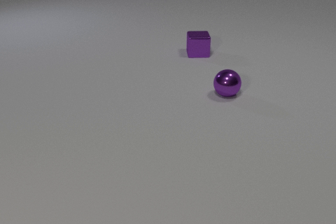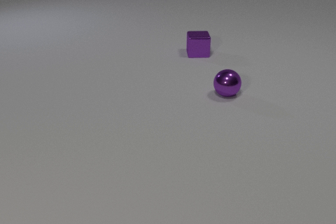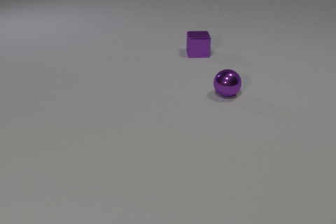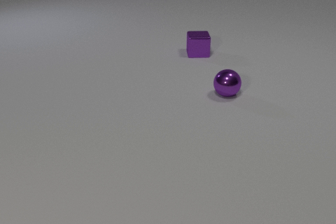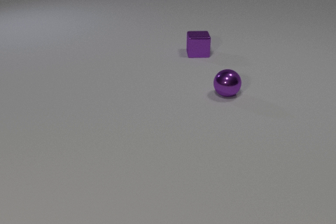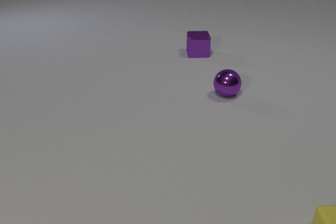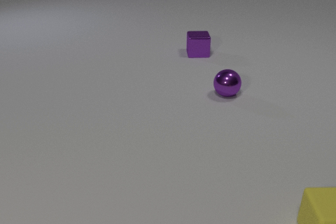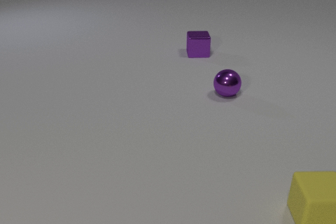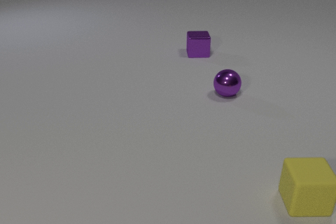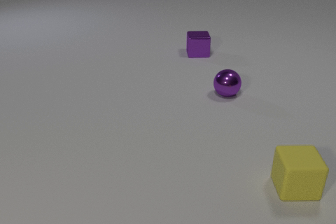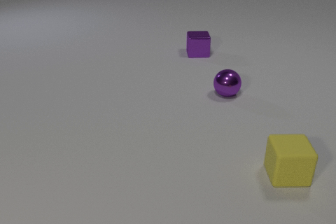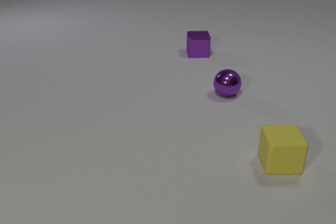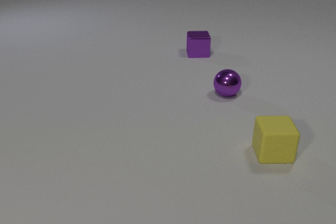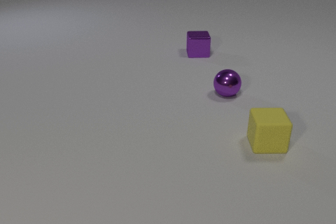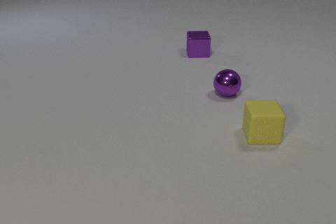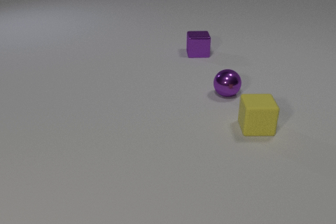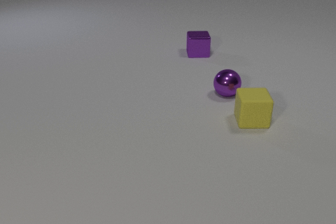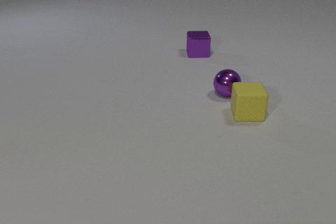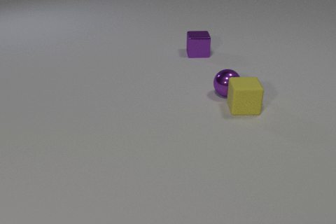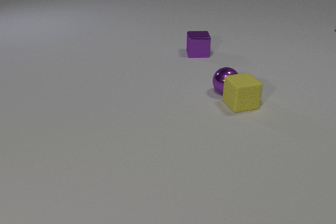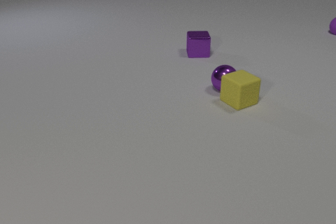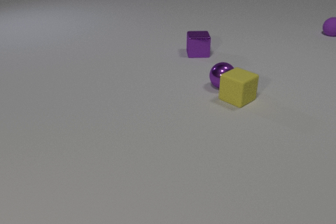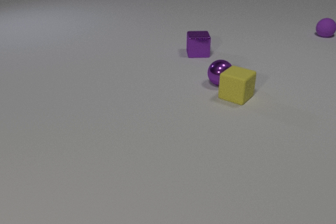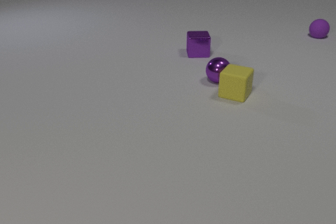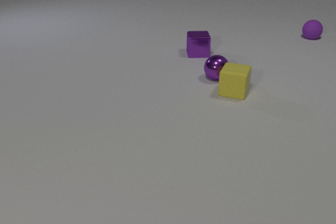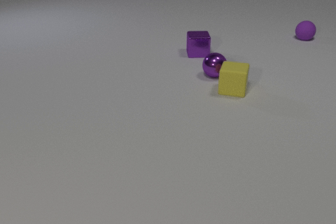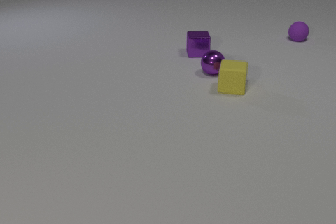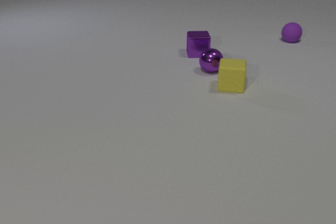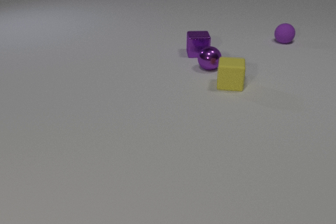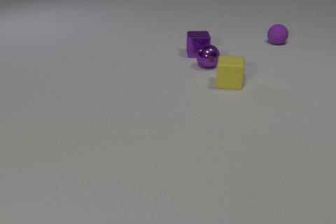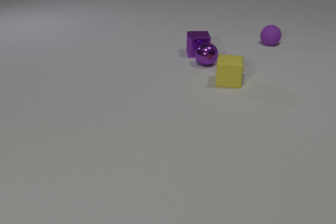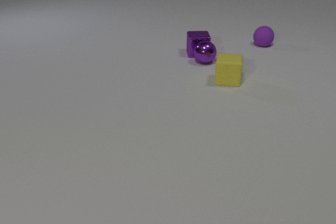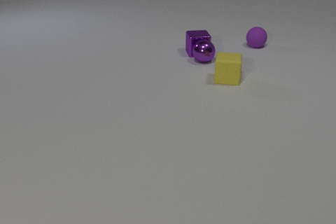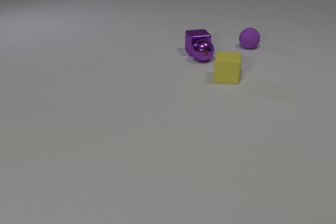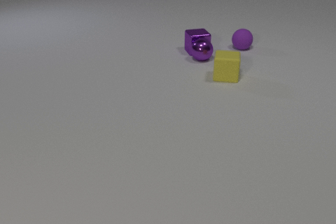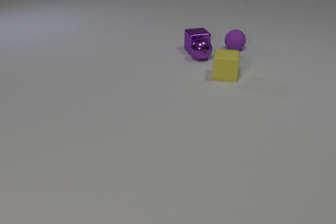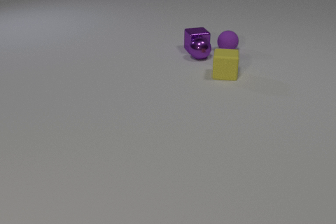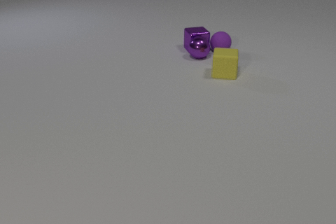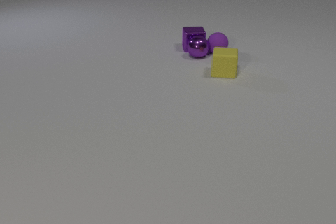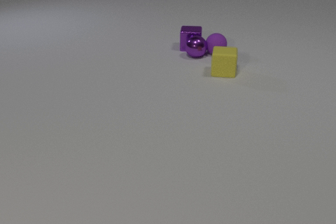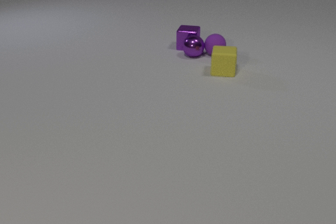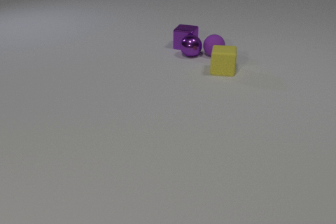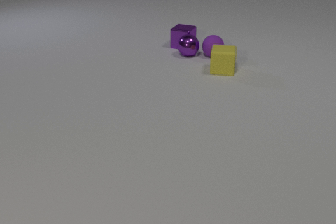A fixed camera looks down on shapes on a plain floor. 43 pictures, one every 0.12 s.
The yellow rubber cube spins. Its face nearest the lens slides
to the right.
The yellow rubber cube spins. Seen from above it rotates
counterclockwise.
0.00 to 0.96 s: The yellow rubber cube comes in at the bottom edge, slides away from the camera and to the left.
0.96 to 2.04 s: The yellow rubber cube slides away from the camera and to the left.
2.04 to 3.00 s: The yellow rubber cube slides away from the camera, spins counterclockwise seen from above by about 75 degrees, its near face sliding to the right. The purple metal sphere rolls away from the camera. The purple rubber sphere comes in at the right edge, rolls to the left and toward the camera. The yellow rubber cube and the purple metal sphere collide.
3.00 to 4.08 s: The yellow rubber cube slides away from the camera. The purple metal sphere rolls away from the camera. The purple metal cube slides away from the camera. The purple rubber sphere rolls to the left and toward the camera. The purple metal sphere and the purple metal cube collide.
4.08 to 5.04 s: The yellow rubber cube slides away from the camera. The purple metal sphere rolls to the left and away from the camera. The purple metal cube slides away from the camera and to the left, spins clockwise seen from above by about 30 degrees, its near face sliding to the left. The purple rubber sphere rolls to the left and toward the camera. The purple metal cube and the purple rubber sphere collide. The purple metal sphere and the purple rubber sphere collide.
Are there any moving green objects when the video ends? no.
What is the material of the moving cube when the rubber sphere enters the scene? rubber.
What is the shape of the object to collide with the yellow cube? sphere.
